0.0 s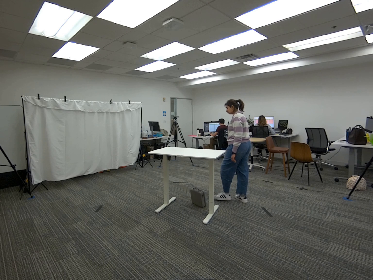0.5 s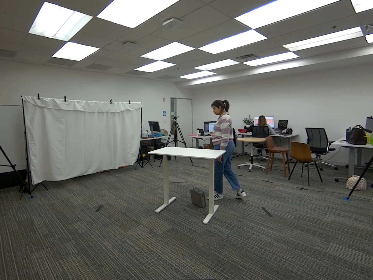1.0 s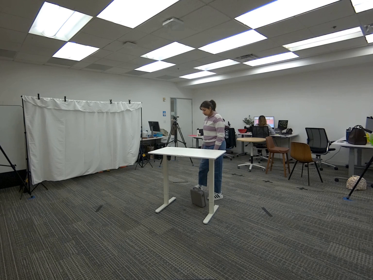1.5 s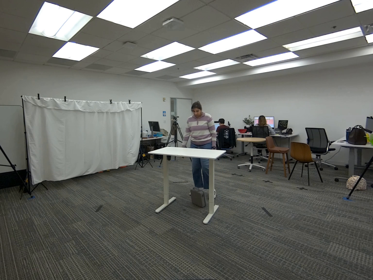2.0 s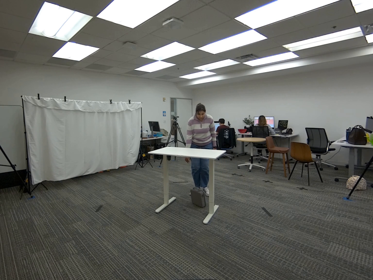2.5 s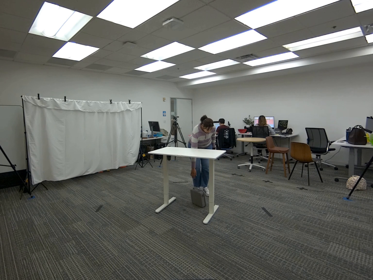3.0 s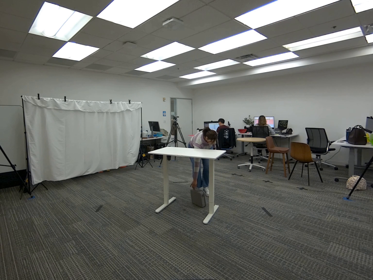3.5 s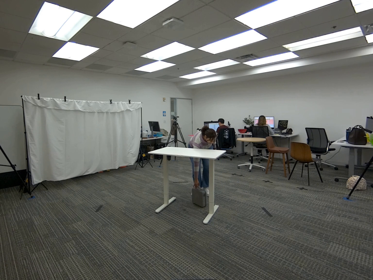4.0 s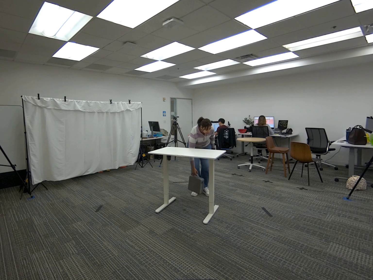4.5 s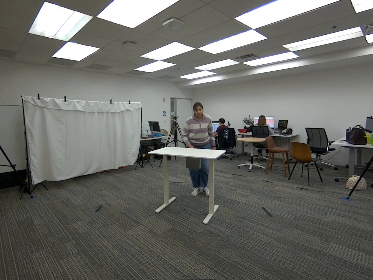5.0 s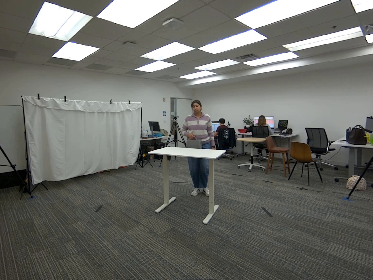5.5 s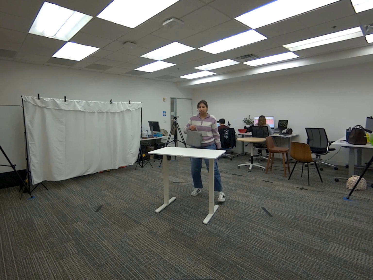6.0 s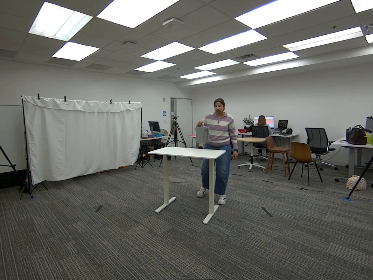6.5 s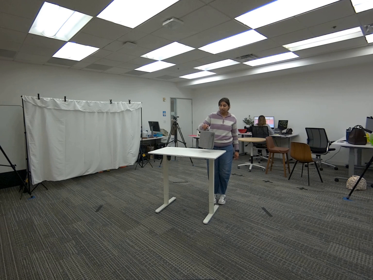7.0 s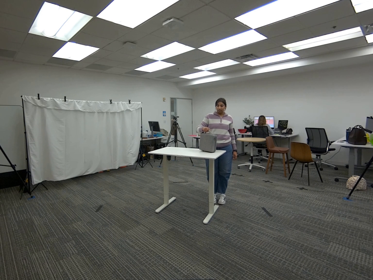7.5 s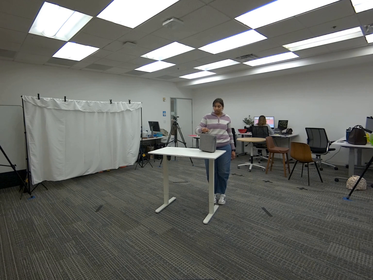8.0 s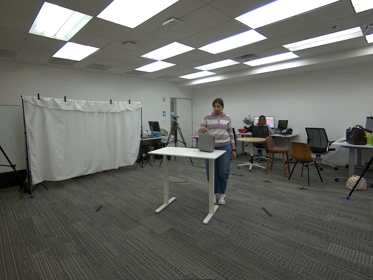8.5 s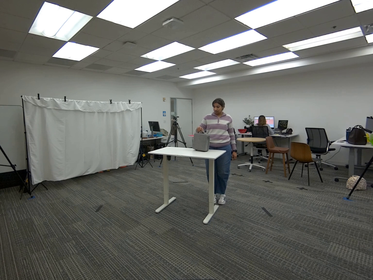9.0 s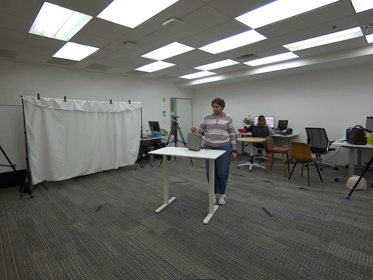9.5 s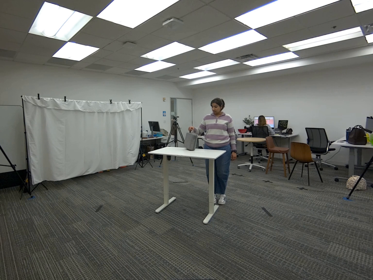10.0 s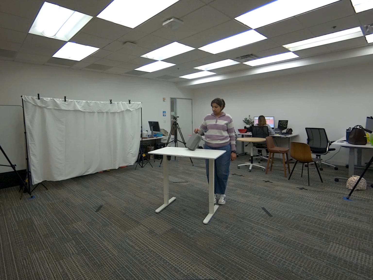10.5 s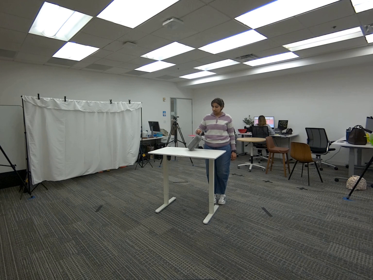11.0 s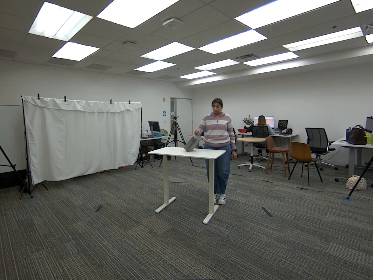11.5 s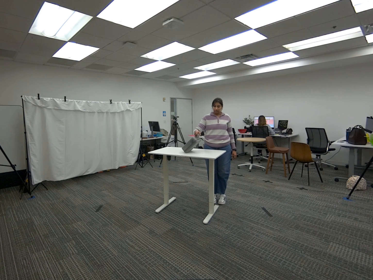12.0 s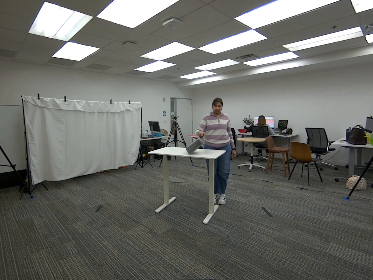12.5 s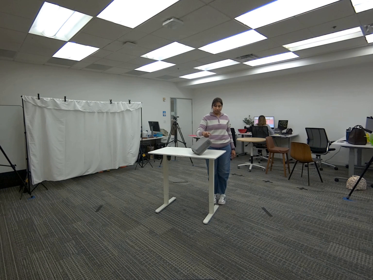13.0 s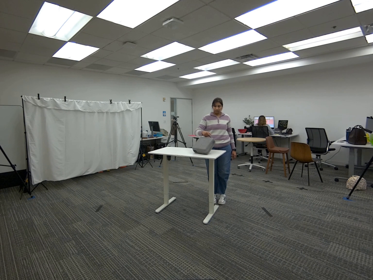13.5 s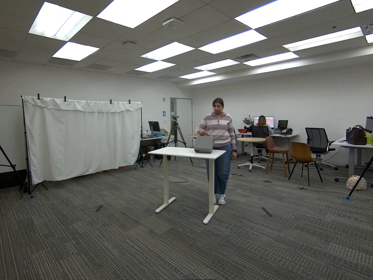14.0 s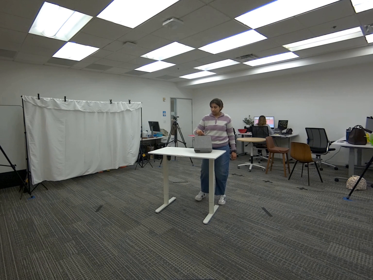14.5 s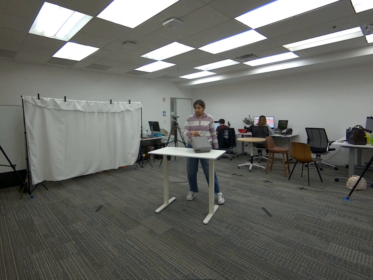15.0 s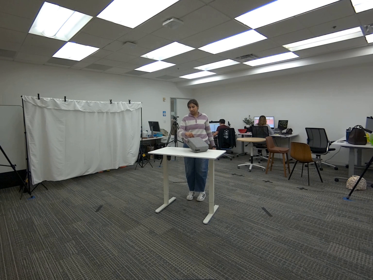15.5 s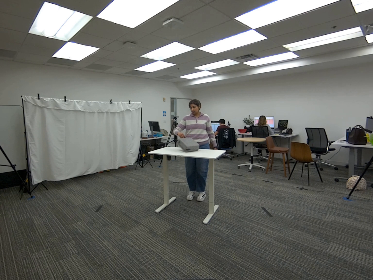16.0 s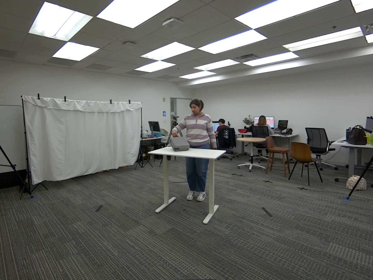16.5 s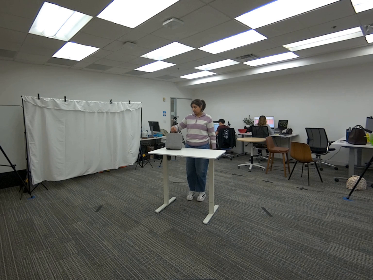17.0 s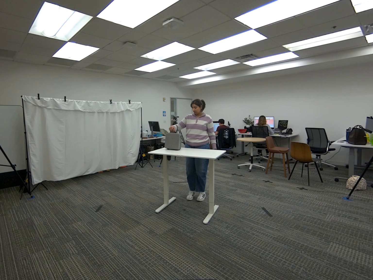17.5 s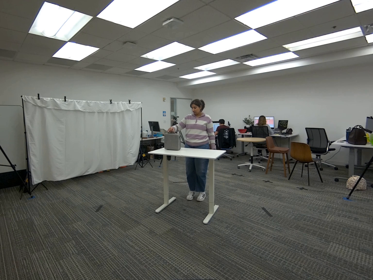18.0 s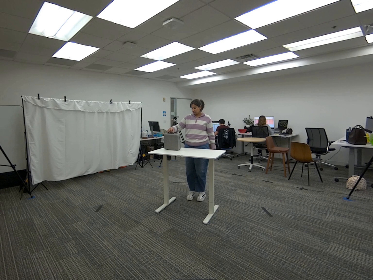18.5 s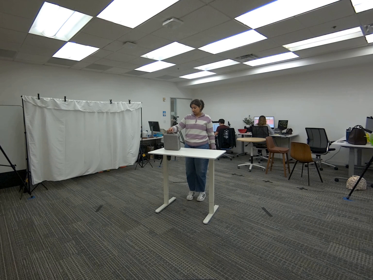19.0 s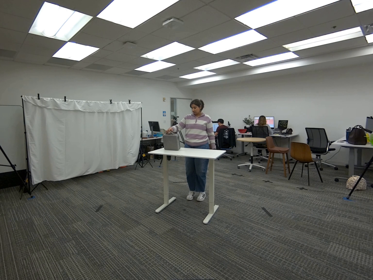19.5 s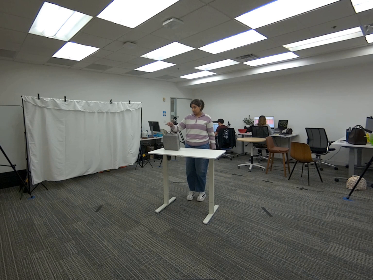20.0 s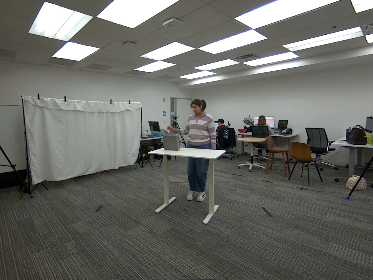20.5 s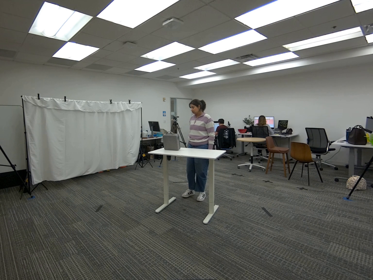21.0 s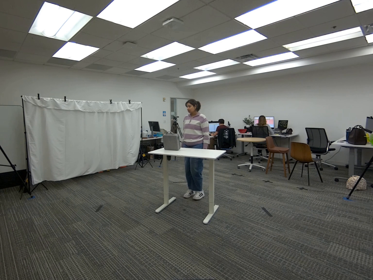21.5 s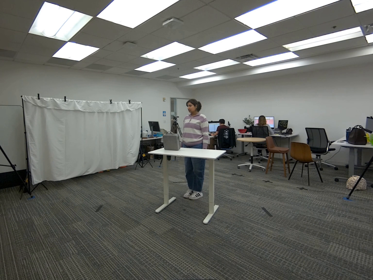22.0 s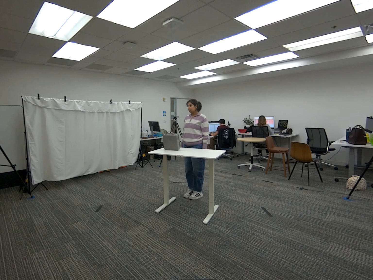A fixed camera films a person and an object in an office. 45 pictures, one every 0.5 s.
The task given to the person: Walk to the gray case on the floor. Using your right hand, grasp the handle and lift the case onto the white desk. Without releasing the handle, continue sliding the case across the surface of the desk while walking around the desk, maintaining continuous contact with the case until the end of the sequence.
